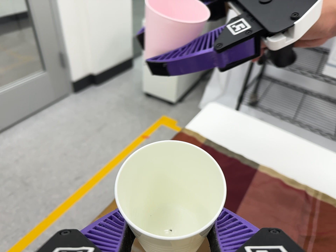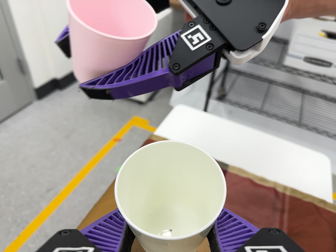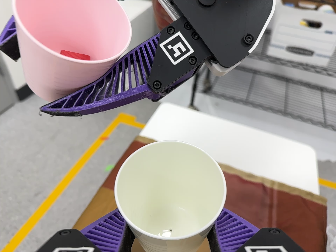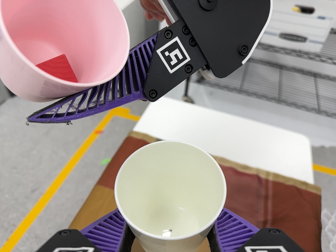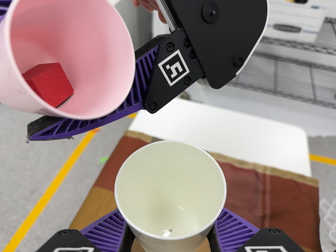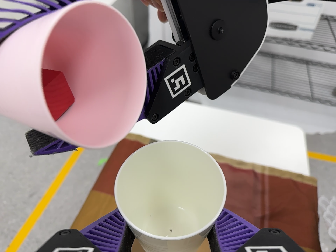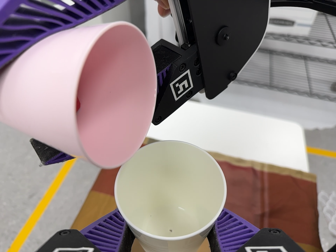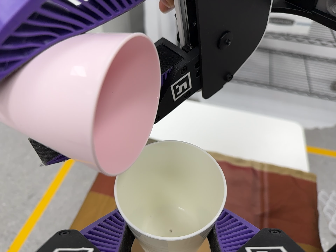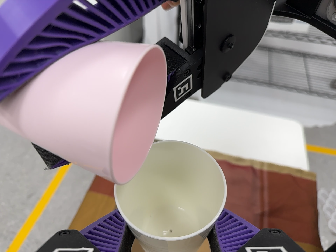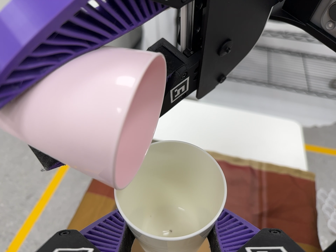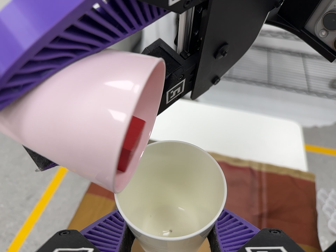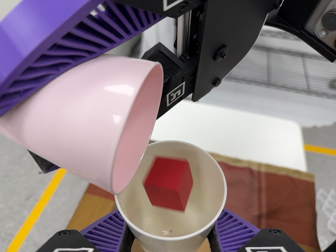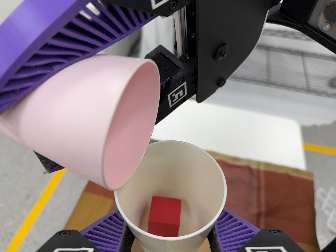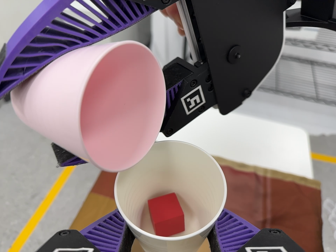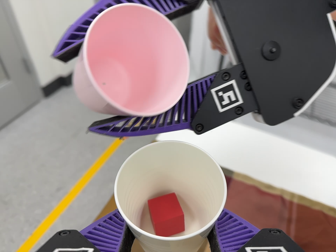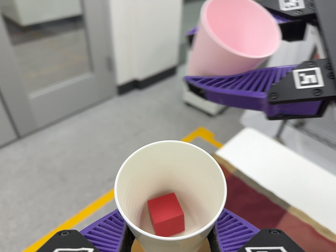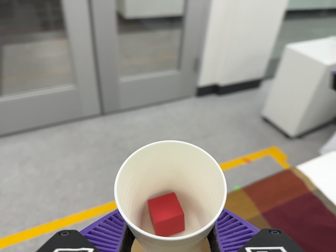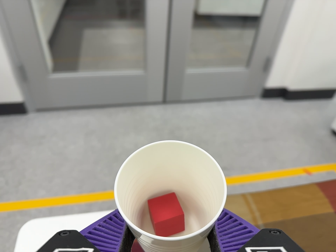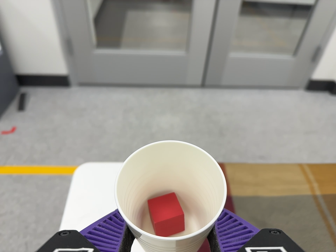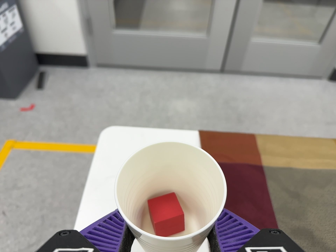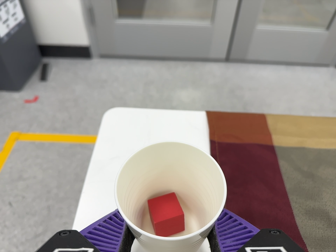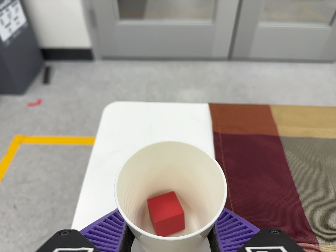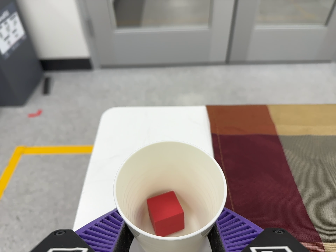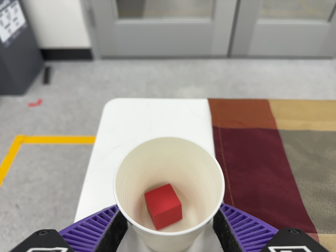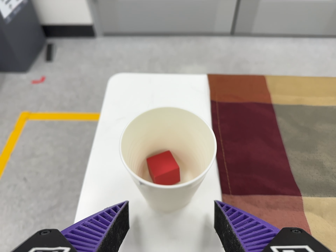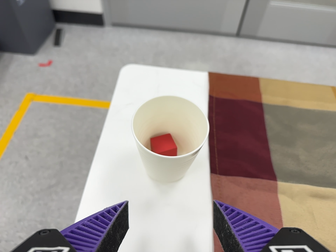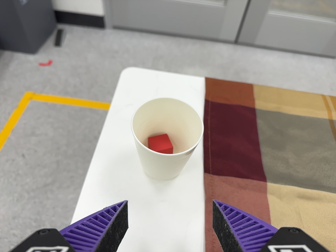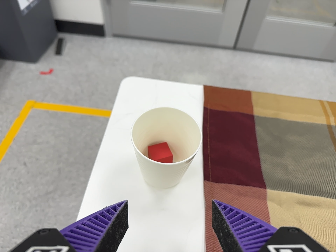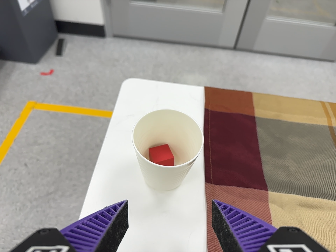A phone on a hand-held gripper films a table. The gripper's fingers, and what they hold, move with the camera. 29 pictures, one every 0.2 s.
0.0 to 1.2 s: The scene slides to the left, as the camera pans about 10 degrees to its right. It travels toward the top of its view, about 8 cm. It rolls about its line of sight by about 15 degrees, and the scene rotates counterclockwise.
1.2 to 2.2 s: The camera keeps its place and its aim.
2.2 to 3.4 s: The camera pans to its left by about 45 degrees. It travels to its left, toward the bottom of its view and backward, about 16 cm, so close, fixed things drift to the right. Its aim tips toward the top of its view by about 10 degrees. It rolls about its line of sight by about 45 degrees, and the scene rotates clockwise.
3.4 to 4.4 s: The scene slides to the right, as the camera pans about 10 degrees to its left. It travels toward the bottom of its view and to its left, about 16 cm, so close, fixed things drift upward.
4.4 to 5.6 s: The camera travels backward, about 10 cm, so what stands in front gets smaller.
The film runs forward here.
